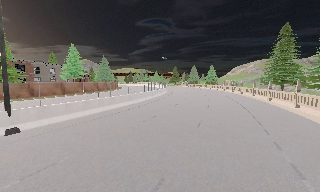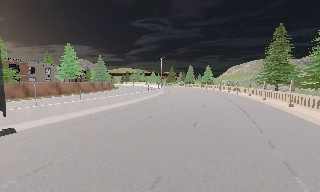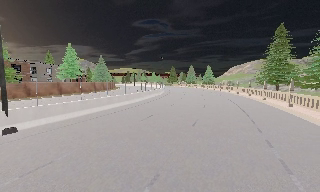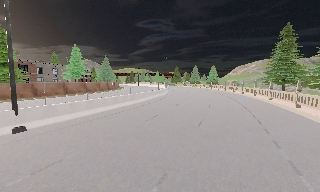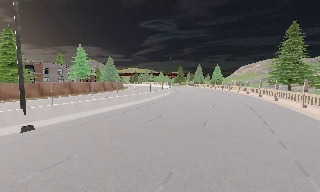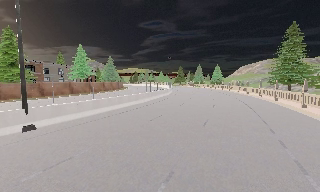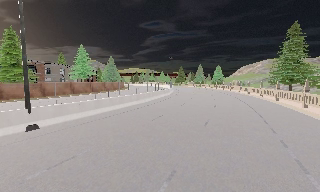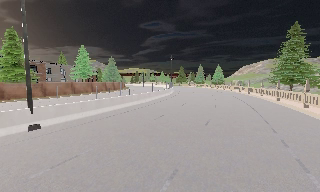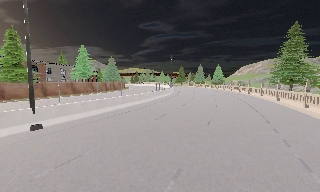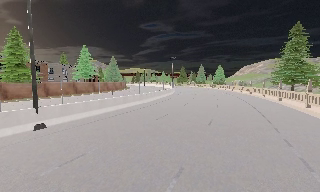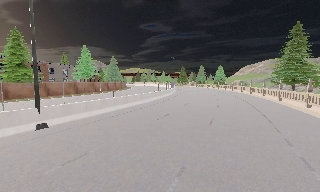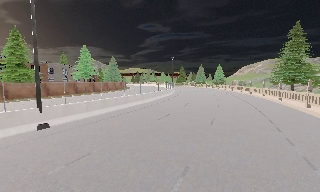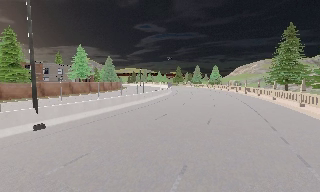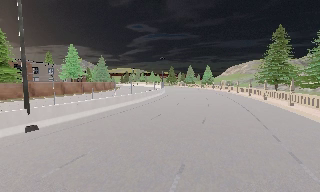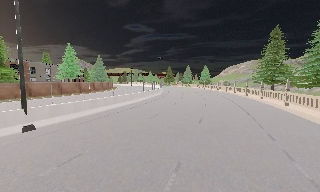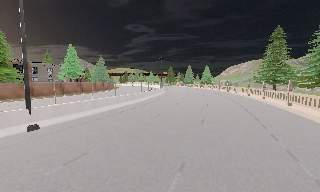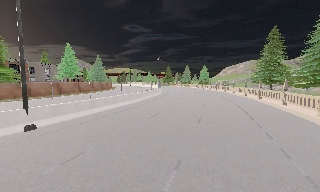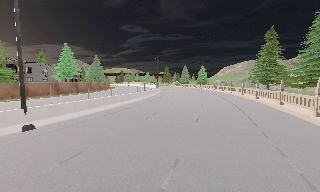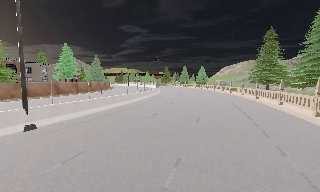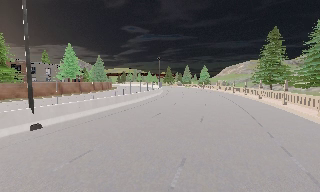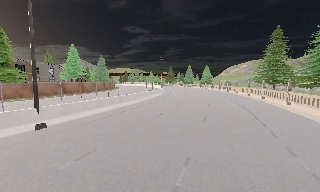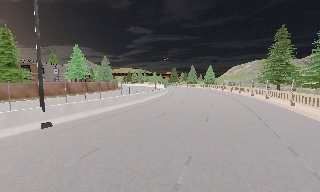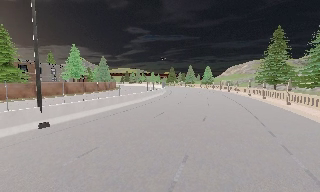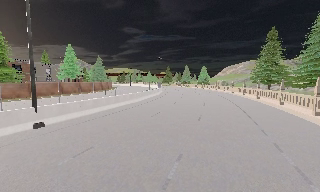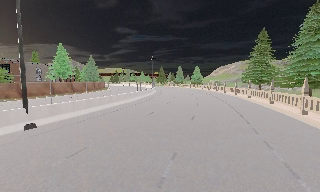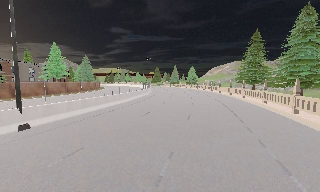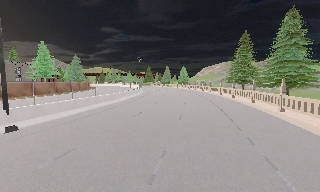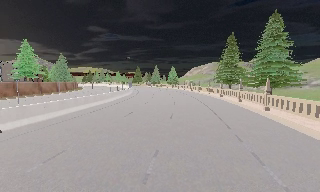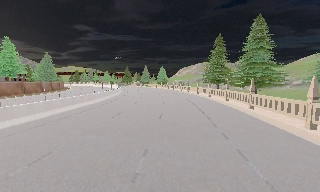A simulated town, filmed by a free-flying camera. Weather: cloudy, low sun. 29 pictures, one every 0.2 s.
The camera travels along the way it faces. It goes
backward.
0.0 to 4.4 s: The camera travels backward and to its left, about 1.5 m, so what stands in front gets smaller.
4.4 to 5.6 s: The camera pans to its right, which is clockwise from overhead, by about 15 degrees.
The film runs backward here.
